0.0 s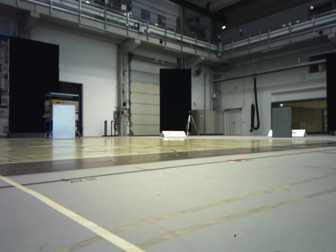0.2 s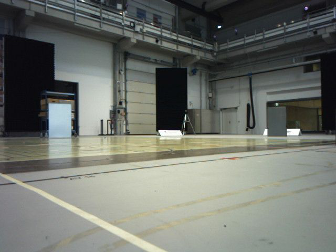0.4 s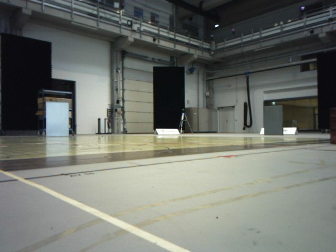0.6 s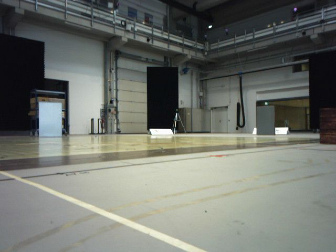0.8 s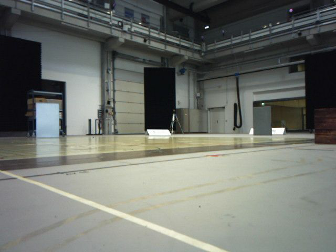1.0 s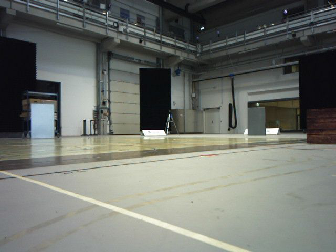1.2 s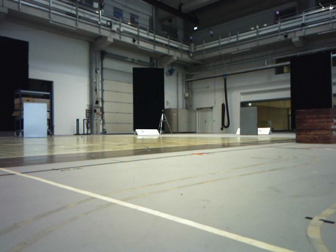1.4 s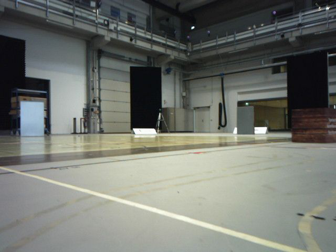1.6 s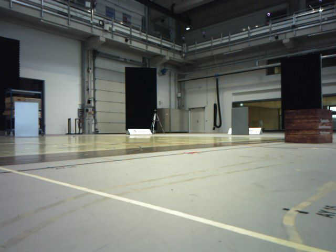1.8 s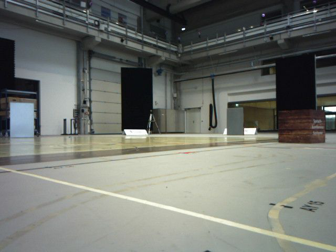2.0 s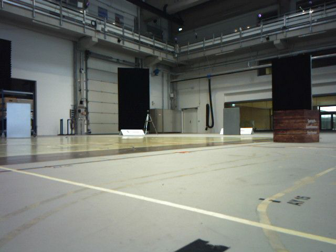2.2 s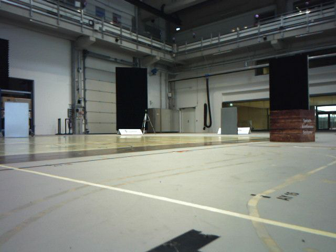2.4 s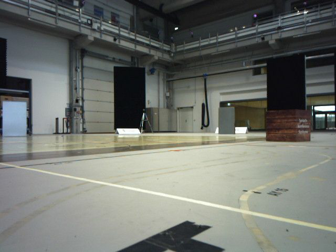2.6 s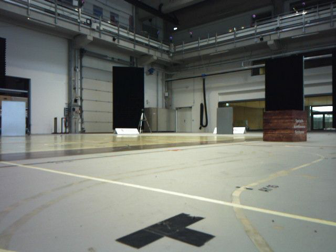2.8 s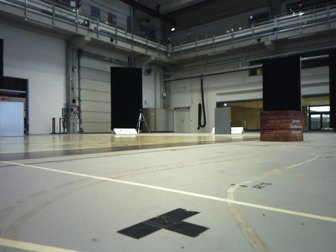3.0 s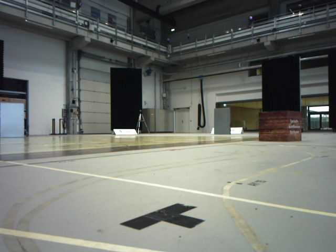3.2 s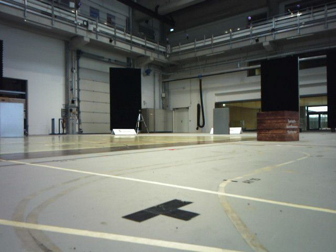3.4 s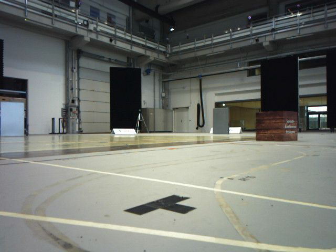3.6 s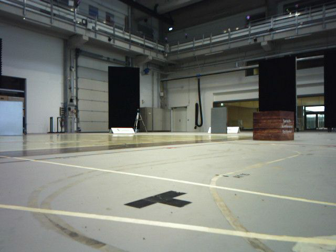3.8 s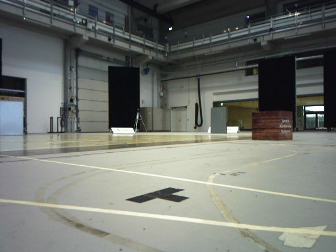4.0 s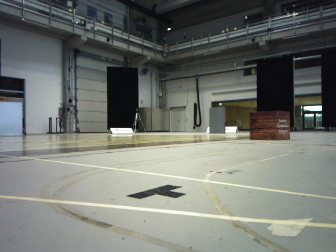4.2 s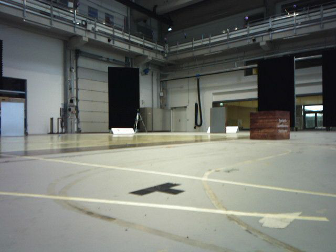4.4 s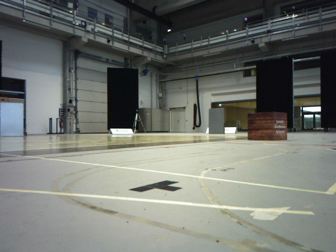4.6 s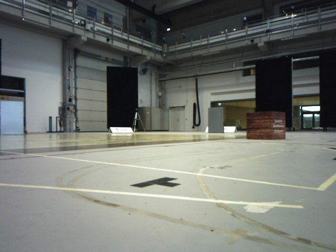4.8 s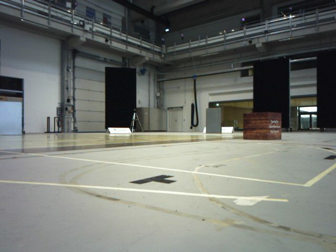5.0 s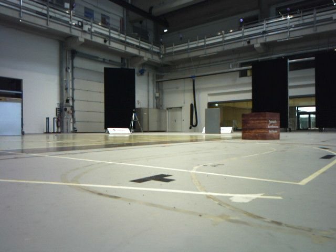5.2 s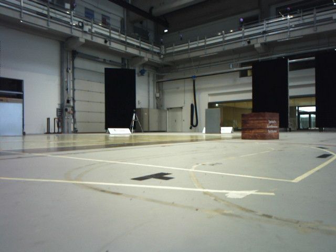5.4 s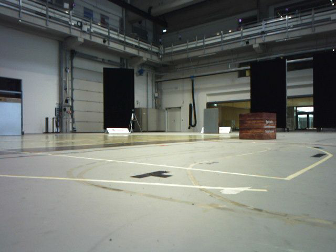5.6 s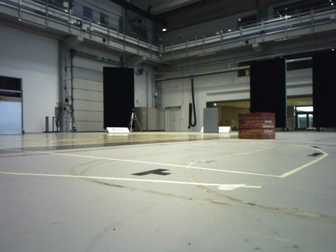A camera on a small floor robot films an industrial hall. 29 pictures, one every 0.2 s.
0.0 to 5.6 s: The camera swings to its right by about 10 degrees, and the scene slides to the left. It travels backward, about 1.2 m, so what stands in front gets smaller.
The film runs backward here.
